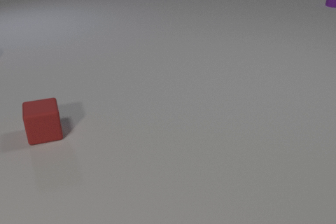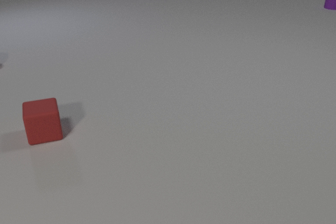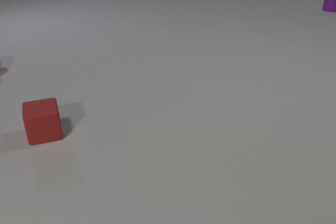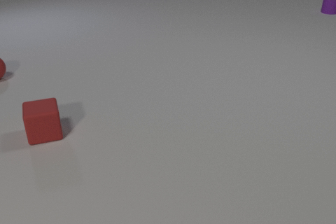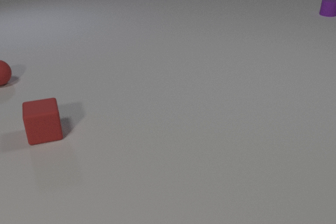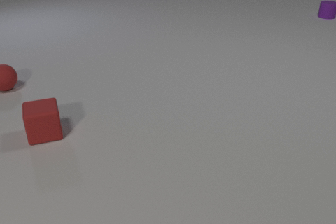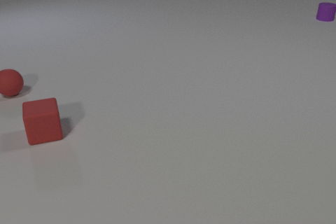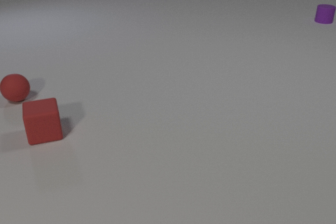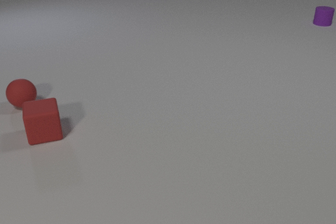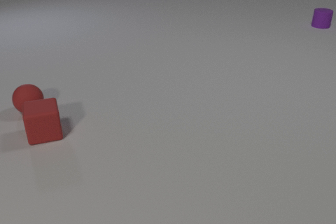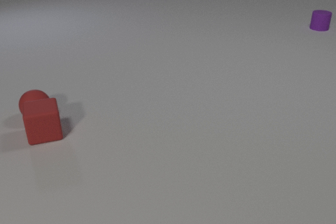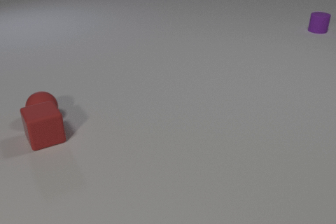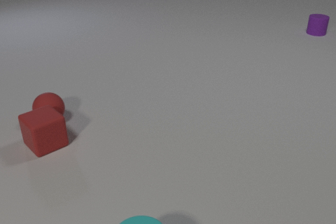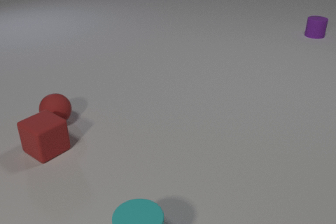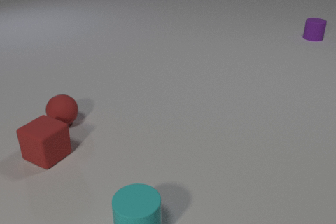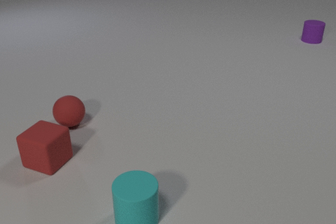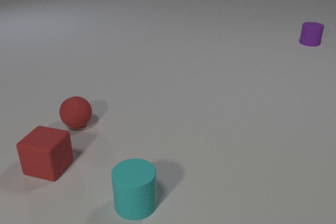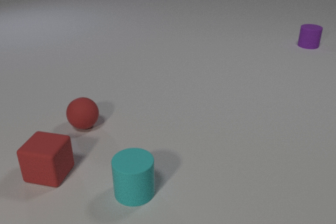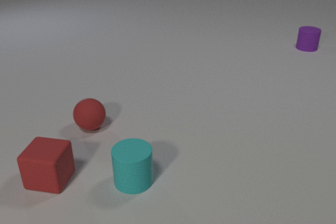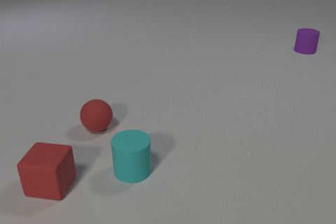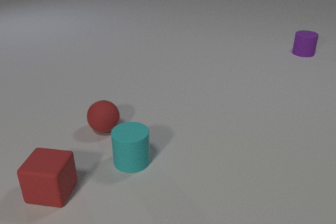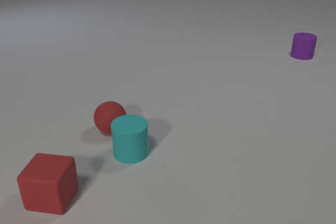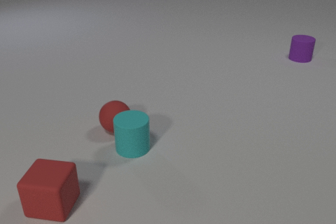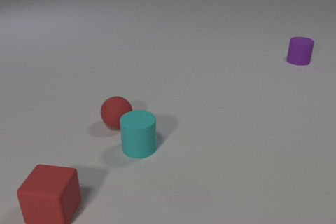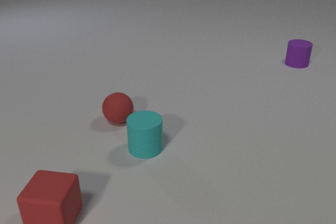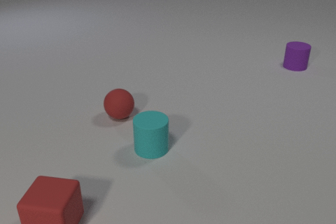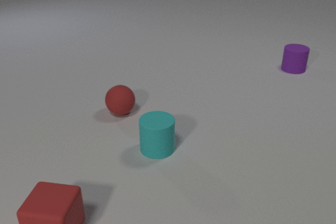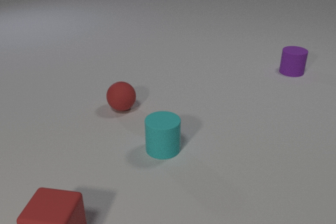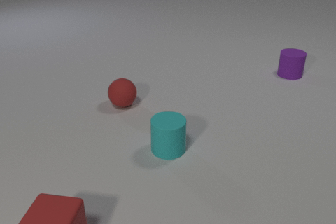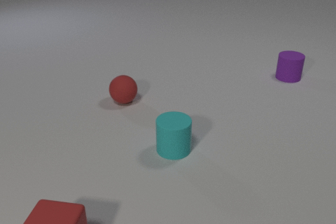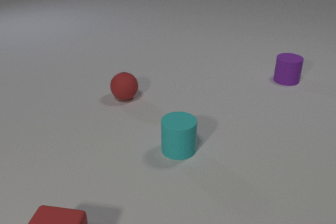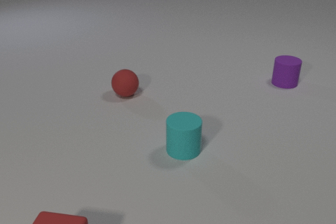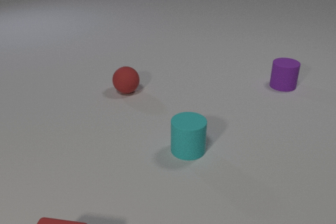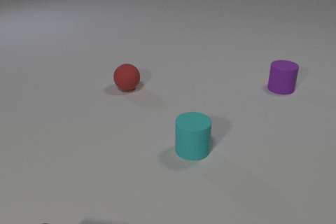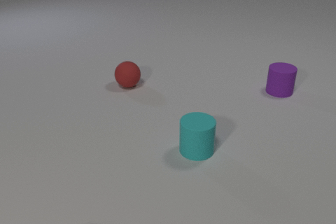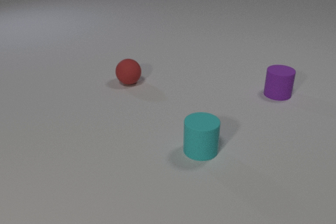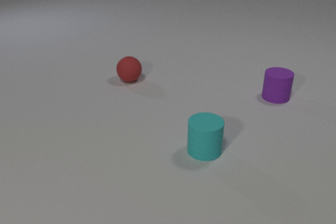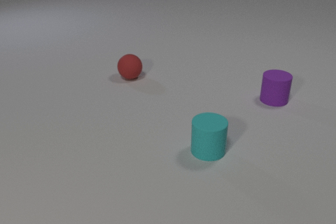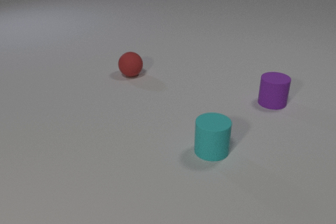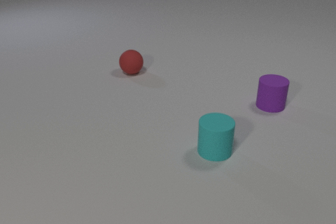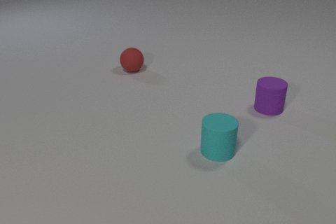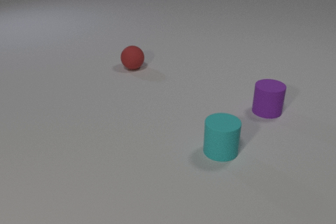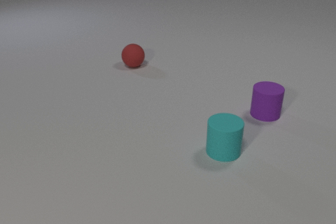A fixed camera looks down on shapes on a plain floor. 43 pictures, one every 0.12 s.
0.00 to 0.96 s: The red rubber sphere comes in at the left edge, rolls toward the camera. The purple rubber cylinder slides toward the camera.
0.96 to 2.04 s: The red rubber sphere rolls toward the camera and to the right. The red rubber cube slides toward the camera, spins so that its near face slides to the right, counterclockwise seen from above. The cyan rubber cylinder comes in at the bottom edge, slides away from the camera. The purple rubber cylinder slides toward the camera. The red rubber sphere and the red rubber cube collide.
2.04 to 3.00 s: The red rubber sphere rolls to the right. The red rubber cube slides toward the camera. The cyan rubber cylinder slides away from the camera. The purple rubber cylinder slides toward the camera. The red rubber sphere and the cyan rubber cylinder collide.
3.00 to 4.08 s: The red rubber sphere rolls away from the camera. The red rubber cube slides toward the camera, leaves at the bottom edge. The cyan rubber cylinder slides to the right. The purple rubber cylinder slides toward the camera.
4.08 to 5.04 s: The red rubber sphere rolls away from the camera. The cyan rubber cylinder slides to the right. The purple rubber cylinder slides toward the camera.
What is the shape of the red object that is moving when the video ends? sphere.
What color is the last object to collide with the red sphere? cyan.
What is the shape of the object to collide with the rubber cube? sphere.
